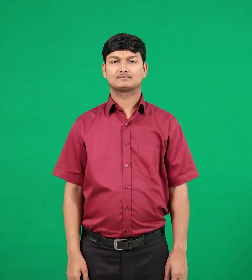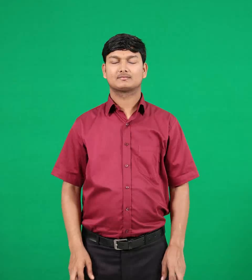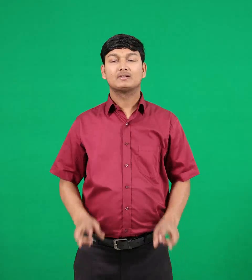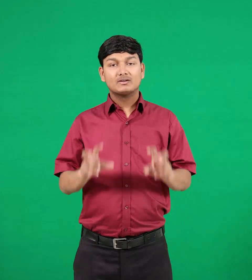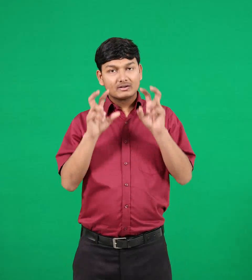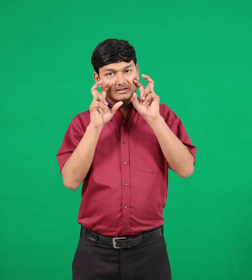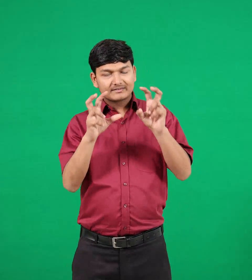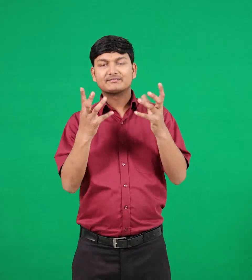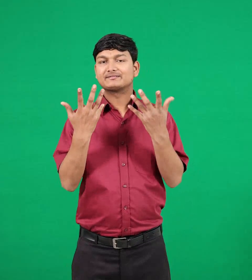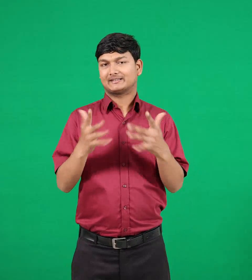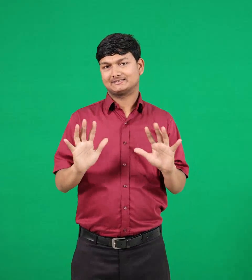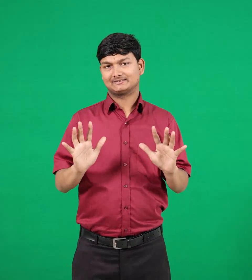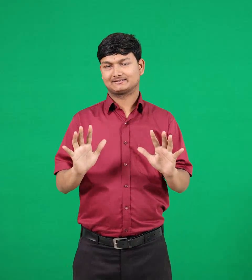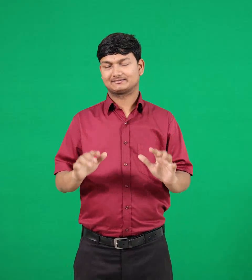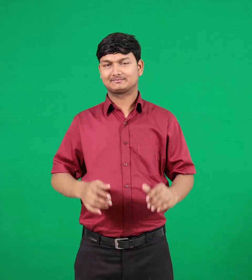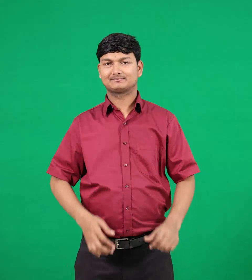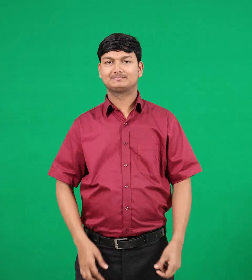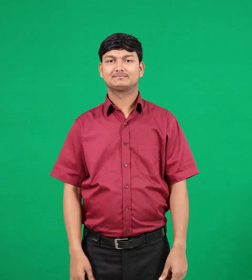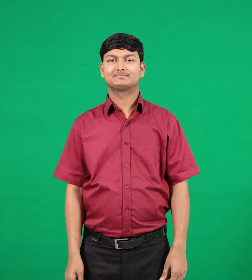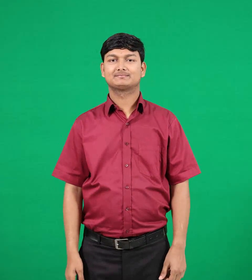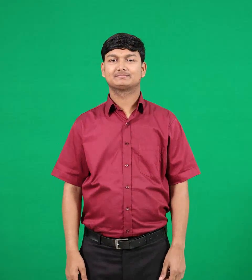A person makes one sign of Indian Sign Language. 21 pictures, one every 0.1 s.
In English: watched
